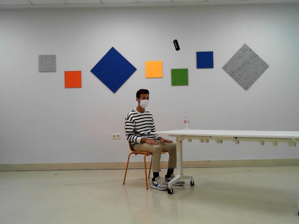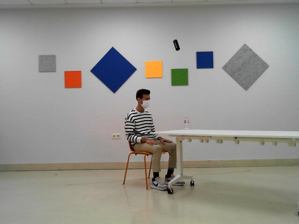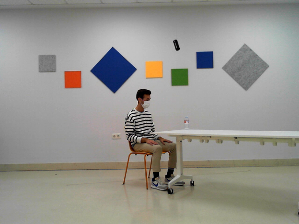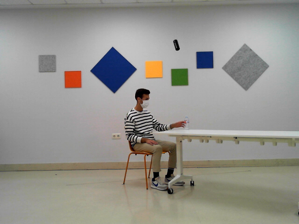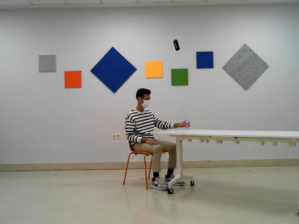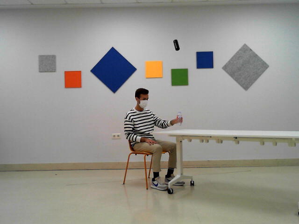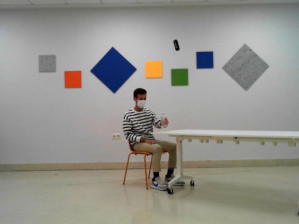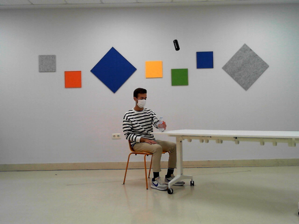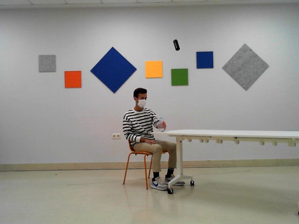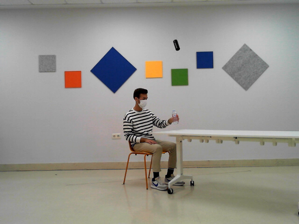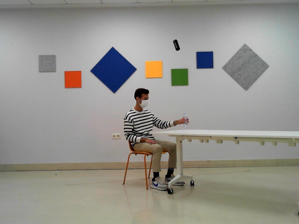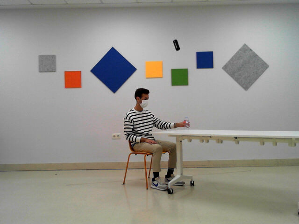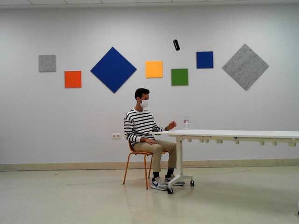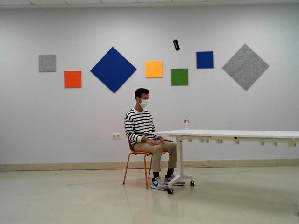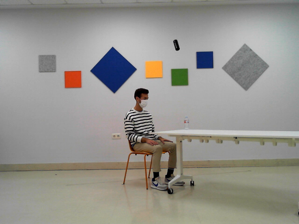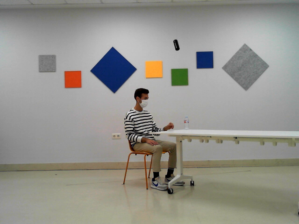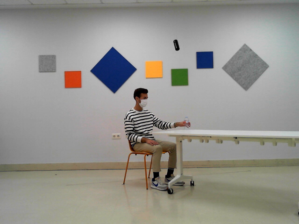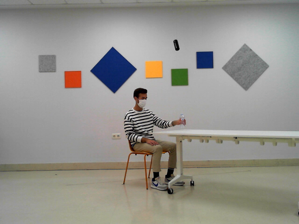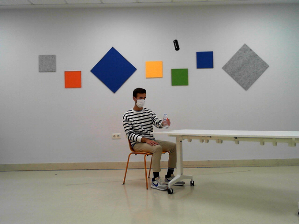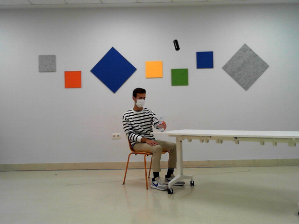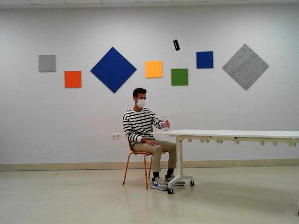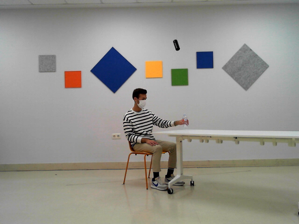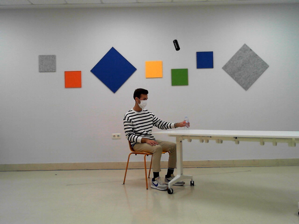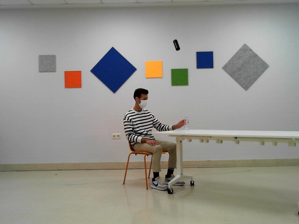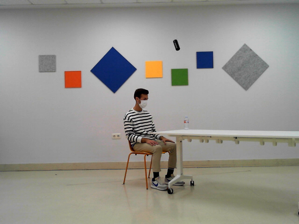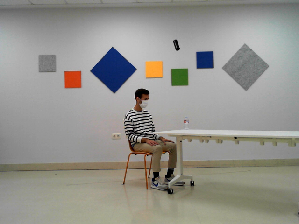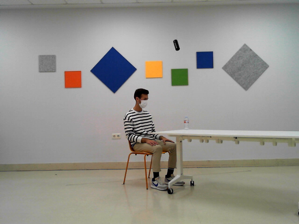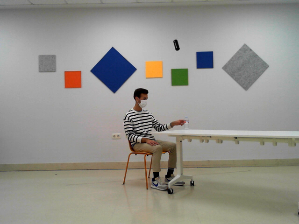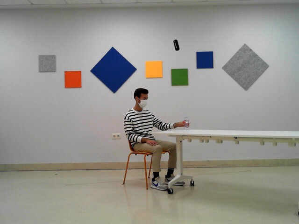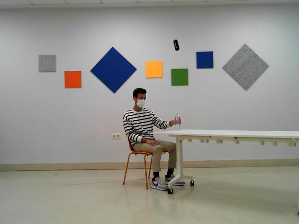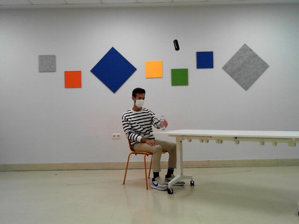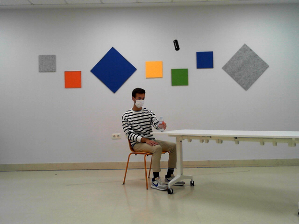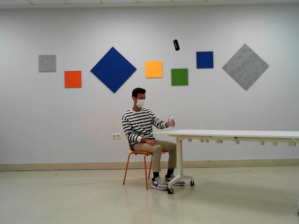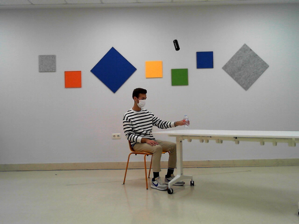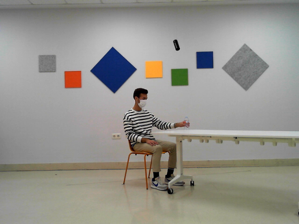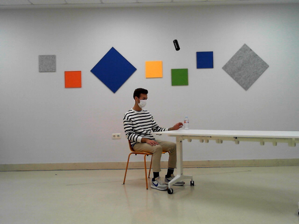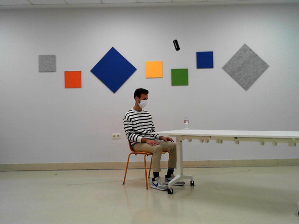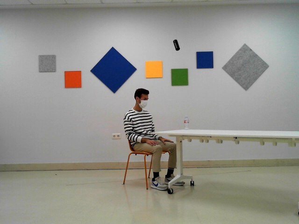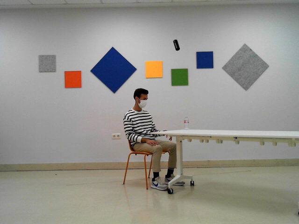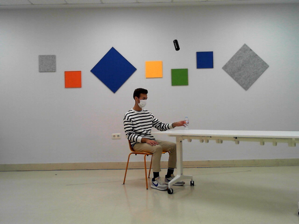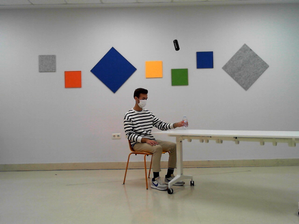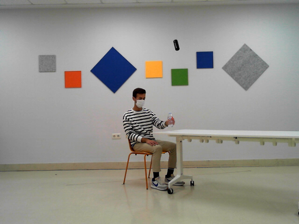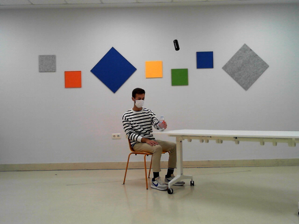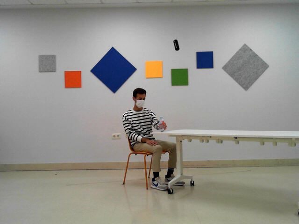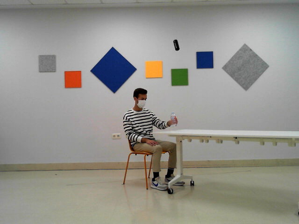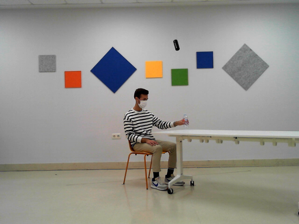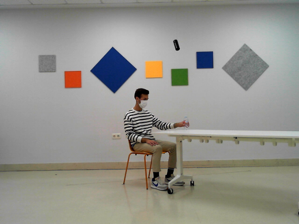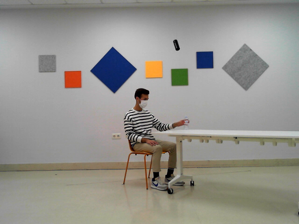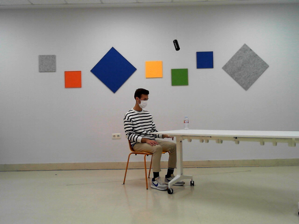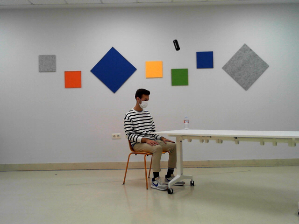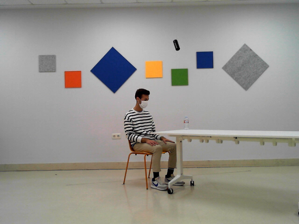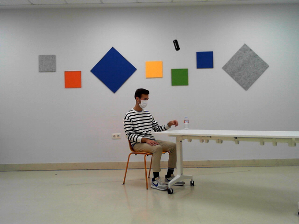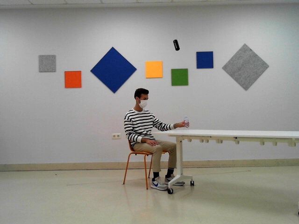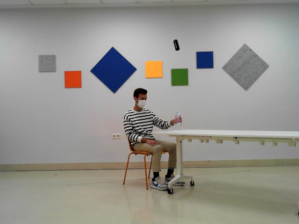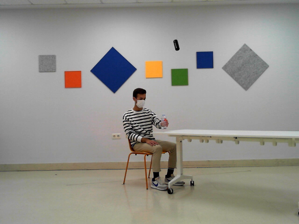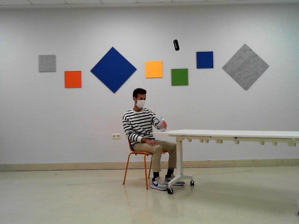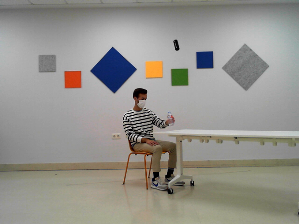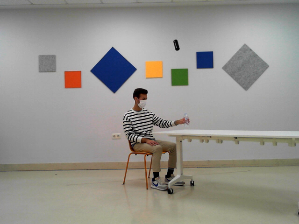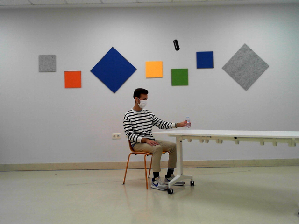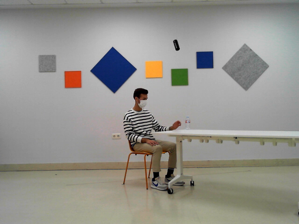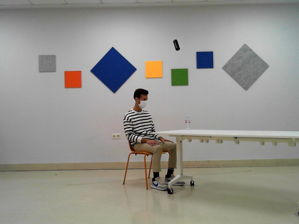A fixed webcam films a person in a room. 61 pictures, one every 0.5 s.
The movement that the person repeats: Move a bottle from side to side, left hand.
